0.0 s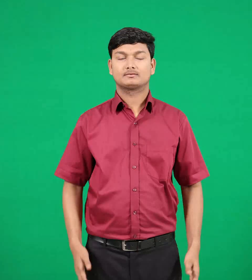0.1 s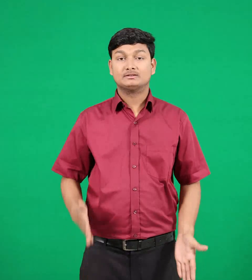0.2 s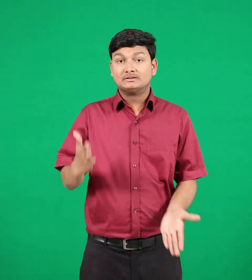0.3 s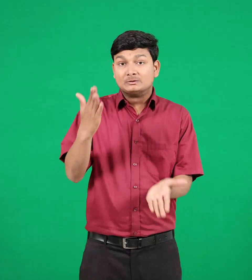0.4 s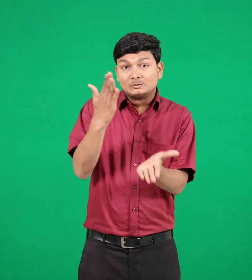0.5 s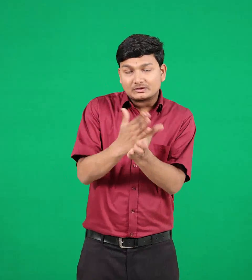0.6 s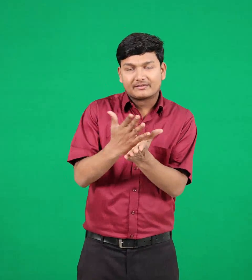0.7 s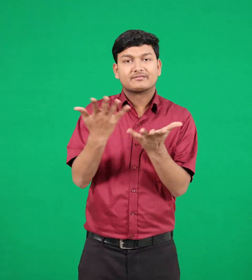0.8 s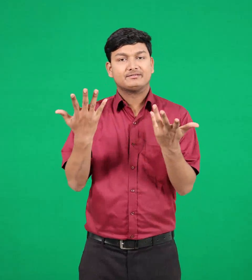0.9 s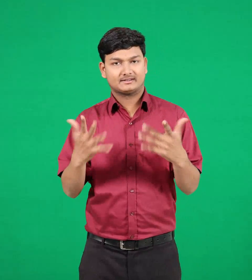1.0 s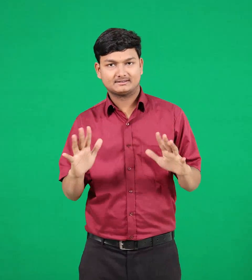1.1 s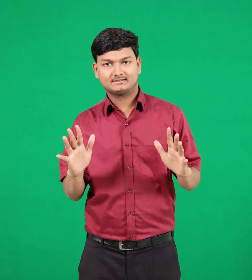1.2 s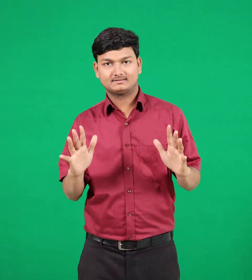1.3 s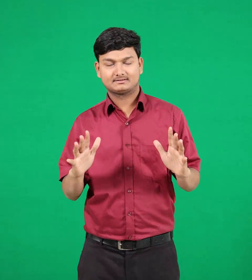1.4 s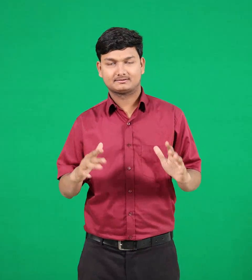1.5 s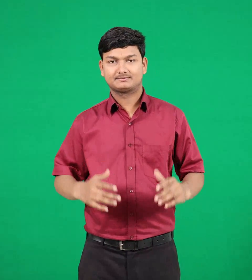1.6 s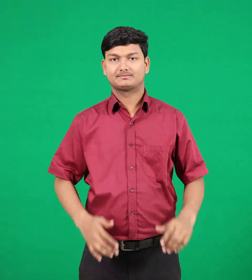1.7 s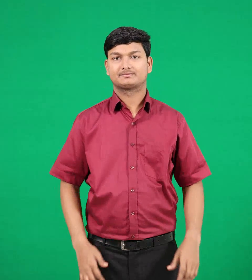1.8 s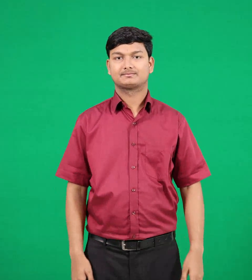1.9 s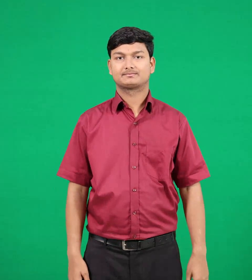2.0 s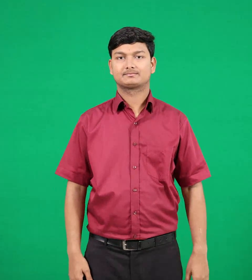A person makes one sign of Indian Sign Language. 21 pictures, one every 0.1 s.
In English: stopped
